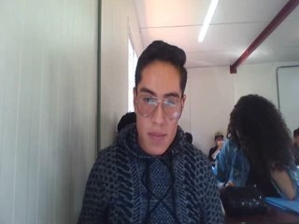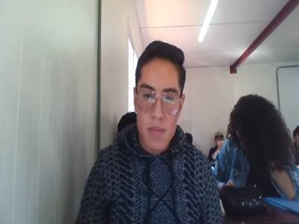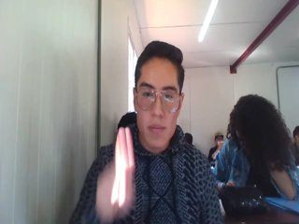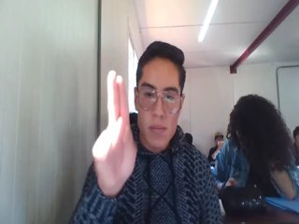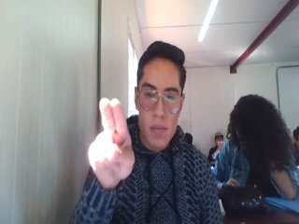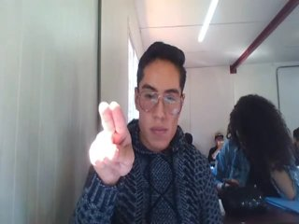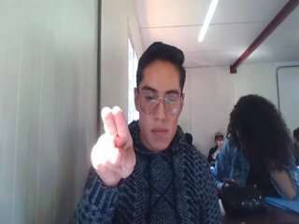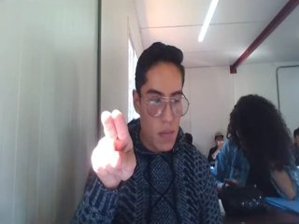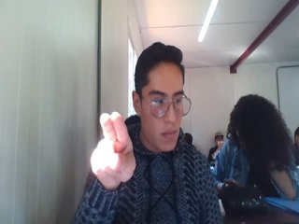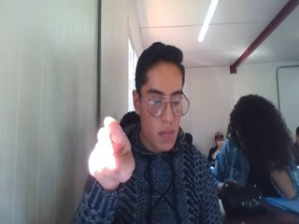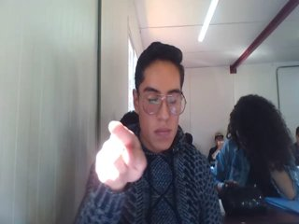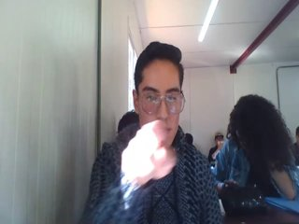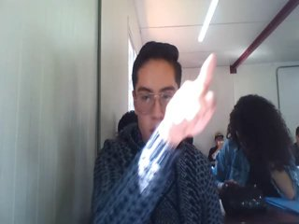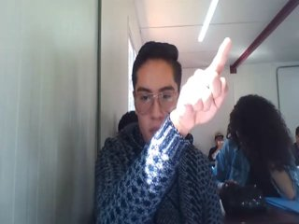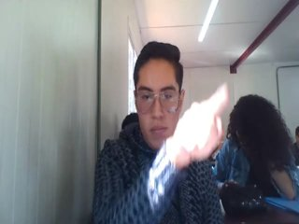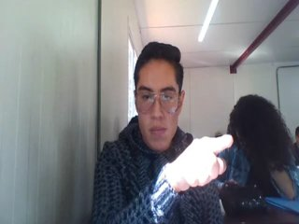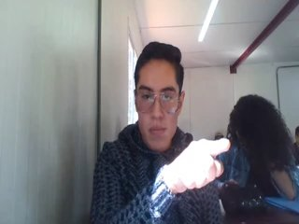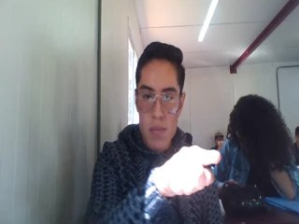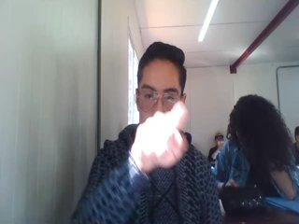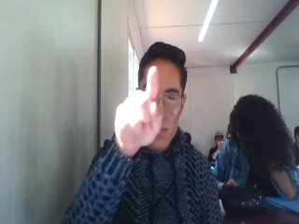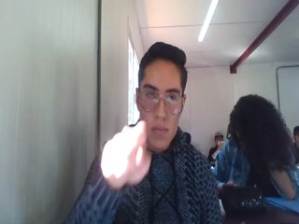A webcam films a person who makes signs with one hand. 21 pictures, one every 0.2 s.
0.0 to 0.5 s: Non-gesture.
0.6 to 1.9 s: Click with two fingers.
2.0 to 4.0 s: Pointing with one finger.
